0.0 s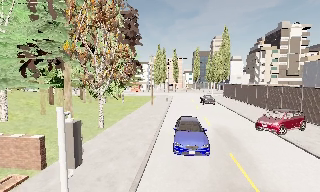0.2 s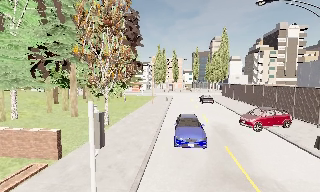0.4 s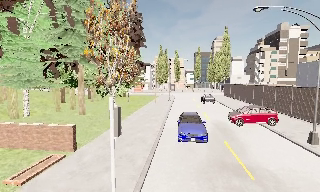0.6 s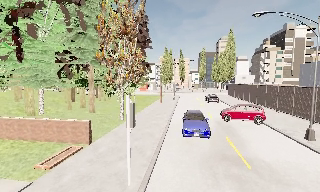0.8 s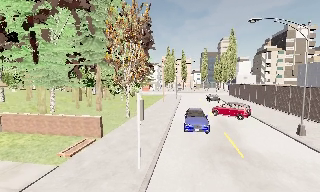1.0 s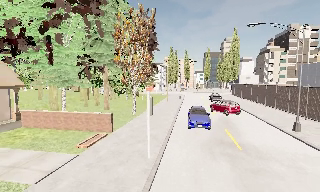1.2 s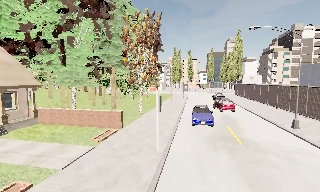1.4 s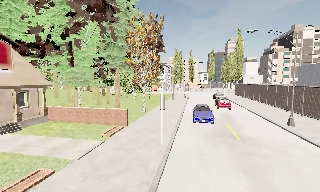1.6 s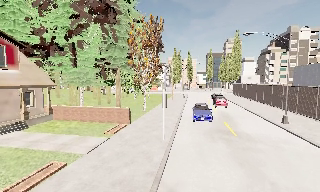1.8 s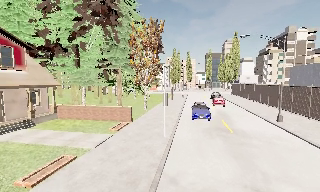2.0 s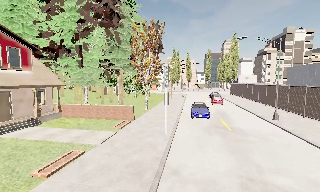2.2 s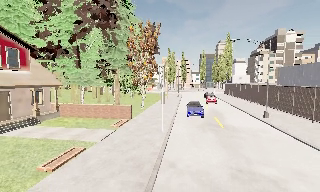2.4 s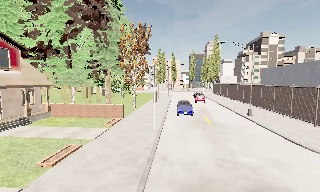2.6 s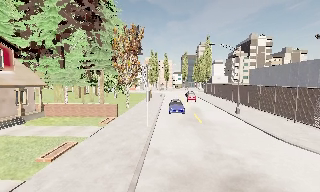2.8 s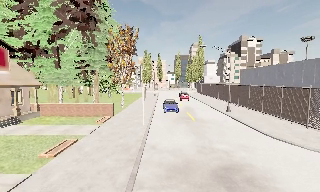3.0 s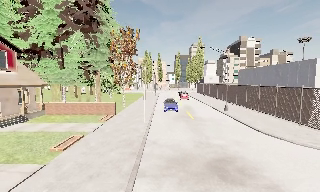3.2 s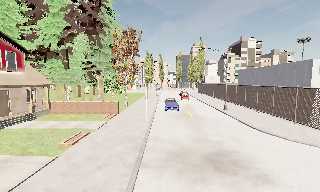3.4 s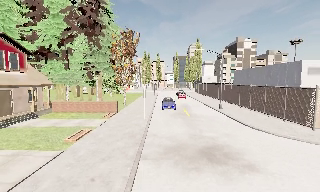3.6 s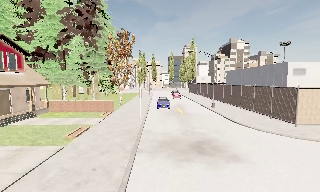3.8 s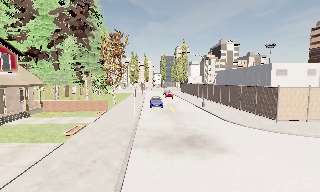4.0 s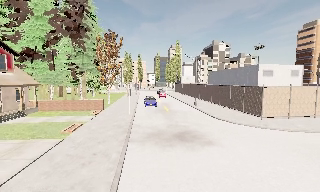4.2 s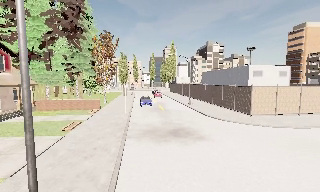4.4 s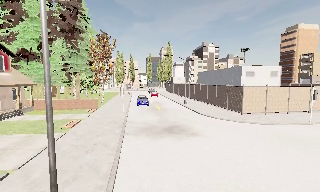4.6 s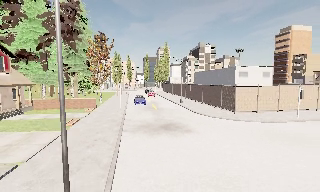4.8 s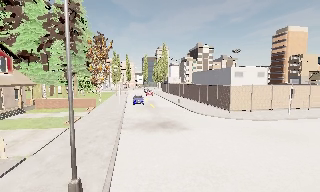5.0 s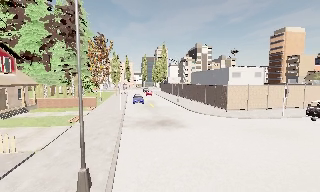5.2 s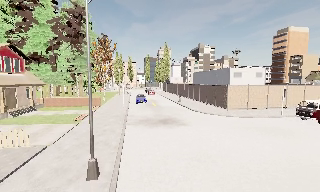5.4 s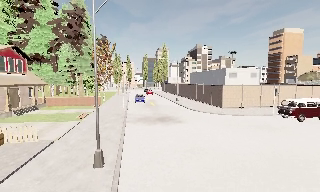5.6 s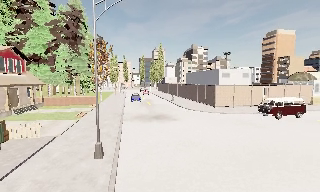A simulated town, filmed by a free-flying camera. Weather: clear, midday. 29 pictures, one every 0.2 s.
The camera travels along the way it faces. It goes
backward.
0.0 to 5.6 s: The camera pans to its right, which is clockwise from overhead, by about 20 degrees. It travels backward, about 20 m, so what stands in front gets smaller.
The film runs forward here.
